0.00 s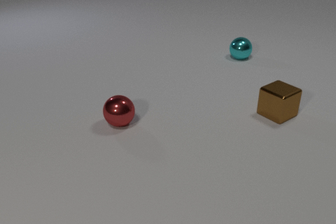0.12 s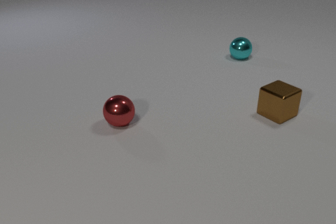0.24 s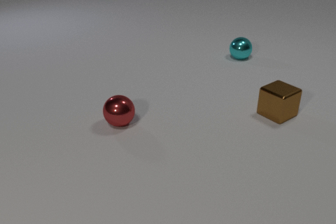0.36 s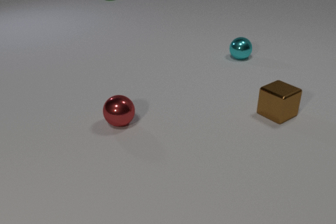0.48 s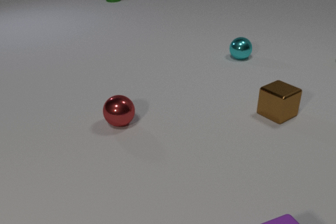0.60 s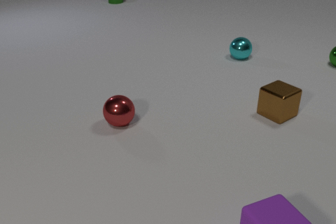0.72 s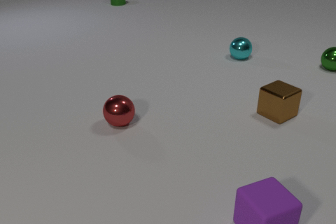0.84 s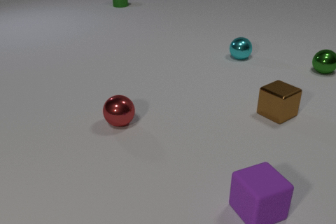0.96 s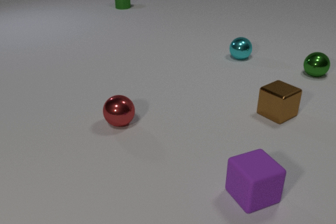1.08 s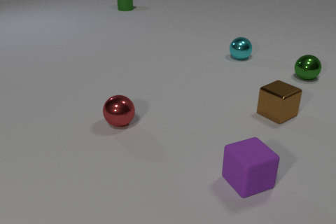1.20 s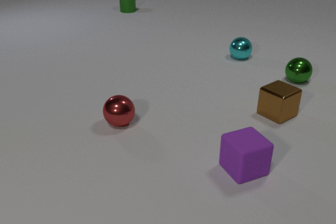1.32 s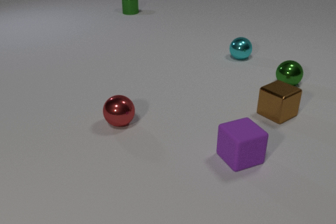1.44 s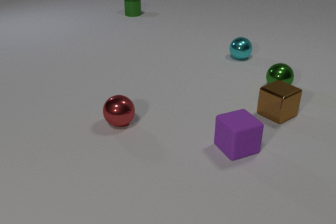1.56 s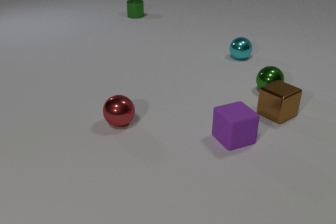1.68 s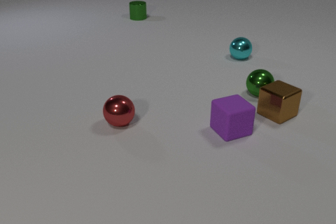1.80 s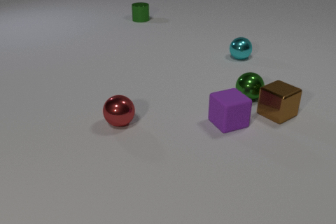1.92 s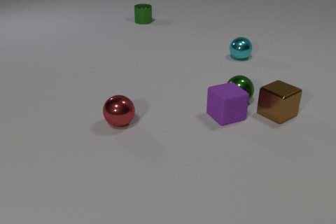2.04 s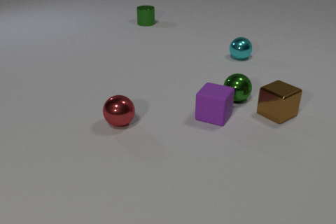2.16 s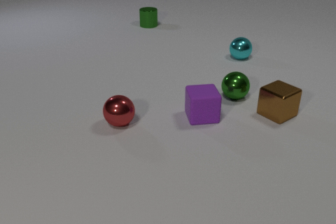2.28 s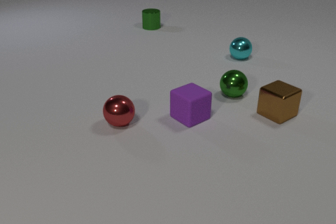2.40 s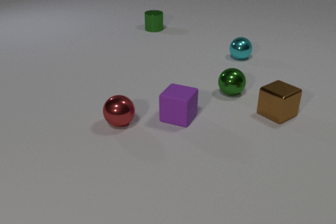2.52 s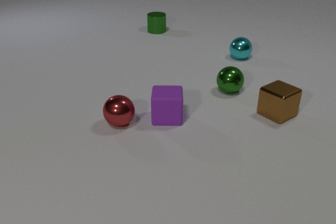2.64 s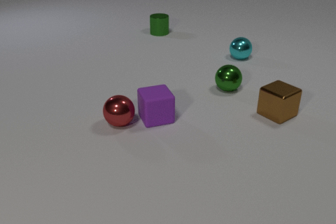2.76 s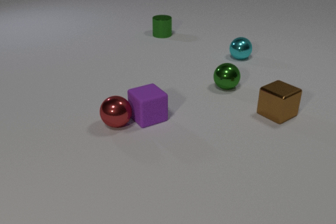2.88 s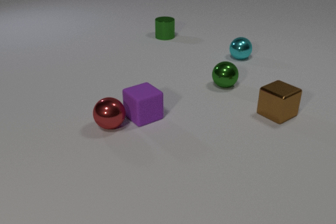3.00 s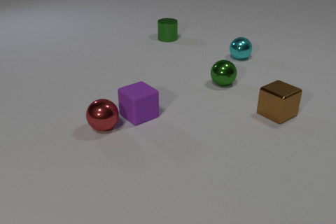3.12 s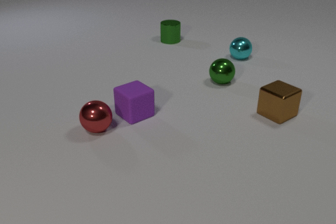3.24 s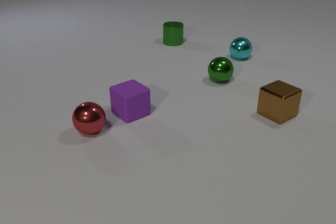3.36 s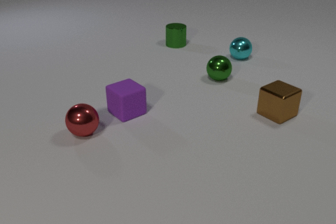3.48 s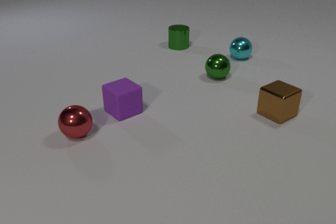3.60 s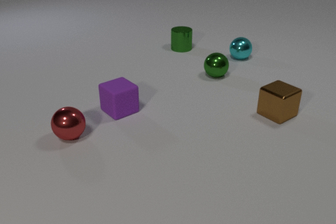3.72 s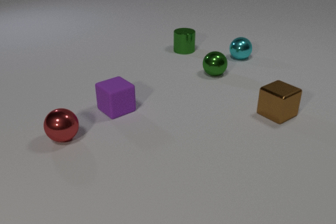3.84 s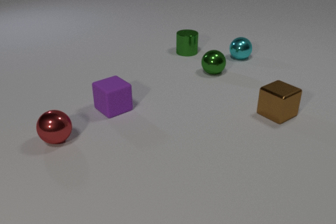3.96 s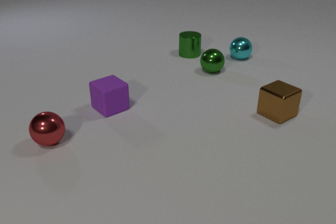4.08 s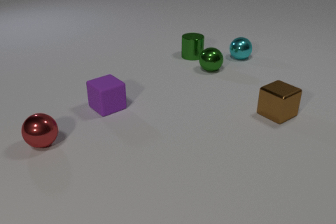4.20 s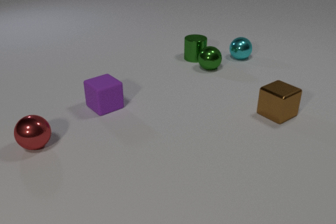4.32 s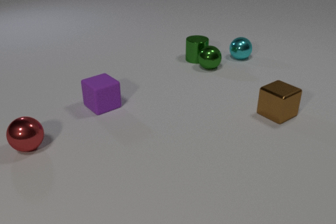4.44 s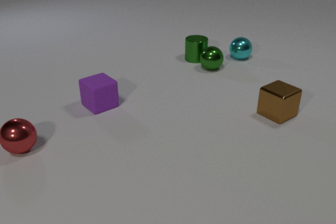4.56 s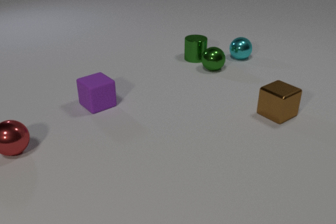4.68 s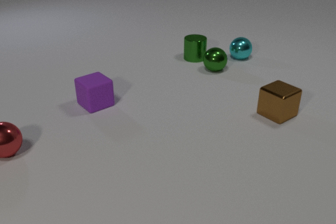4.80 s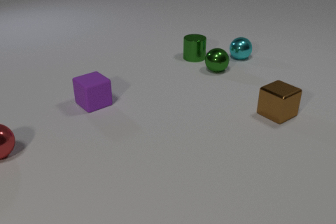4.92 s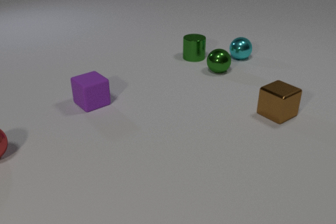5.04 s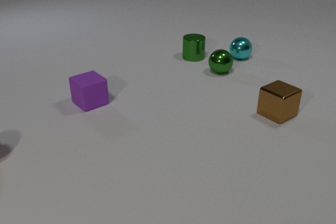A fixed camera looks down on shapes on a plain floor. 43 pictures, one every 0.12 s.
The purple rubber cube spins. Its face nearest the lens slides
to the right.
The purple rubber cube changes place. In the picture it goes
away from the camera.
0.00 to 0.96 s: The purple rubber cube comes in at the bottom edge, slides away from the camera. The green metal sphere comes in at the right edge, rolls toward the camera and to the left. The green metal cylinder comes in at the top edge, slides toward the camera.
0.96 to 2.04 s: The purple rubber cube slides away from the camera, spins so that its near face slides to the right, counterclockwise seen from above. The green metal sphere rolls toward the camera and to the left. The green metal cylinder slides toward the camera. The purple rubber cube and the green metal sphere collide.
2.04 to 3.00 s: The purple rubber cube slides to the left, spins so that its near face slides to the right, counterclockwise seen from above. The green metal sphere rolls away from the camera and to the left. The red metal sphere rolls to the left. The green metal cylinder slides toward the camera and to the right. The purple rubber cube and the red metal sphere collide.
3.00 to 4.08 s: The purple rubber cube slides to the left and away from the camera. The green metal sphere rolls away from the camera. The red metal sphere rolls to the left. The green metal cylinder slides toward the camera and to the right.
4.08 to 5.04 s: The purple rubber cube slides to the left and away from the camera. The green metal sphere rolls to the right. The red metal sphere rolls to the left. The green metal cylinder moves, and ends about where it began. The green metal sphere and the green metal cylinder collide.
Are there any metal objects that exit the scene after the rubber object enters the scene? yes.
How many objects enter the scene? 3.
What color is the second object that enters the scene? purple.
